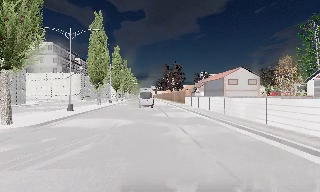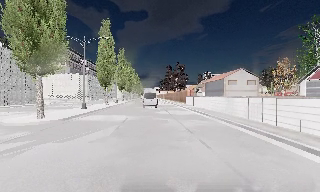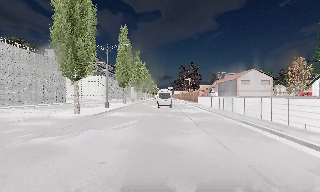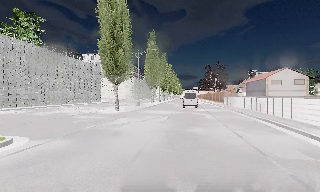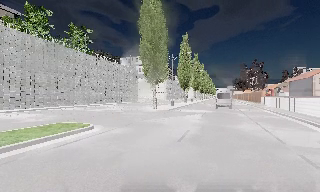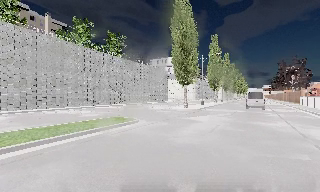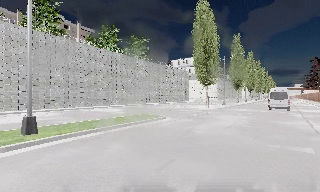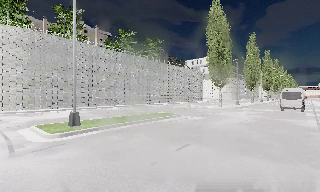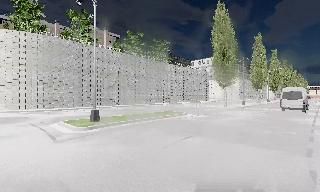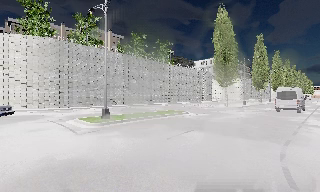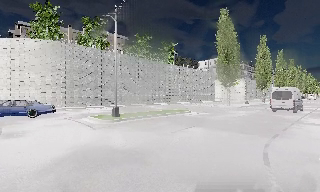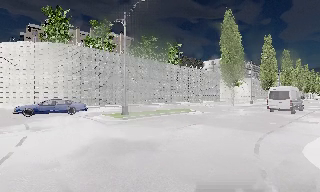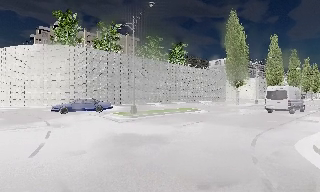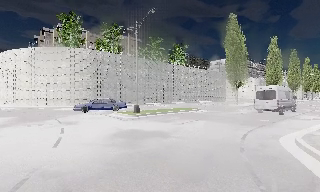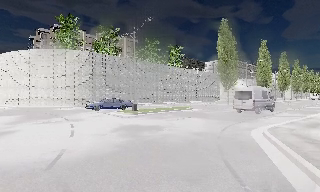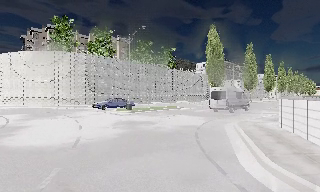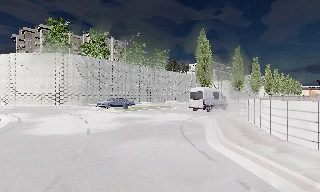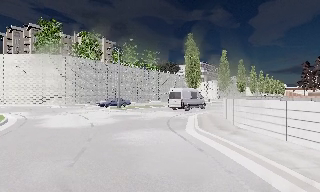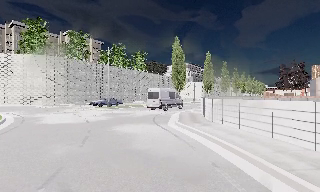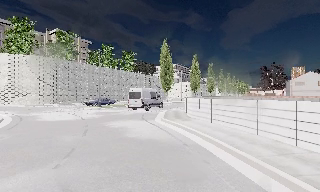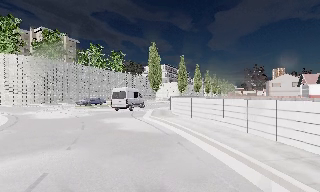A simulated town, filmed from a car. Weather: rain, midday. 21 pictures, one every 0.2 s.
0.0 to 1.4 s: The scene slides to the right, as the camera pans about 50 degrees to its left. It travels backward, about 12 m.
1.4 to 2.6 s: The camera travels backward, about 6 m, so what stands in front gets smaller.
2.6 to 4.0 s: The camera swings to its right by about 20 degrees, and the scene slides to the left. It travels backward, about 11 m, so what stands in front gets smaller.
The film runs backward here.
